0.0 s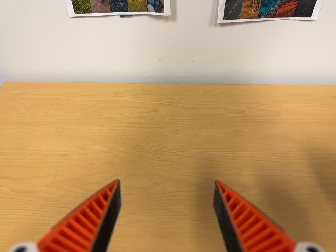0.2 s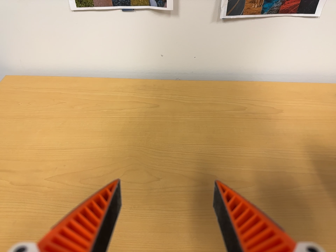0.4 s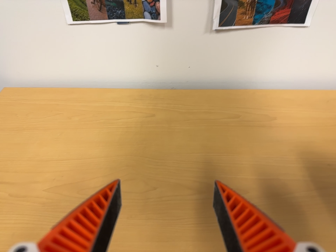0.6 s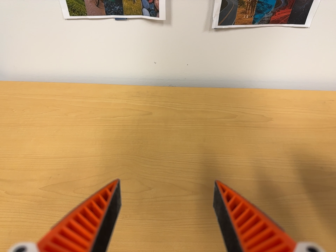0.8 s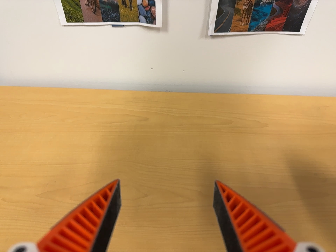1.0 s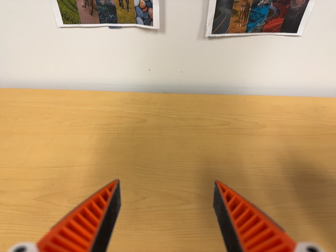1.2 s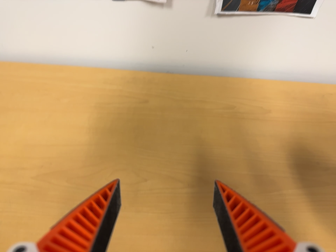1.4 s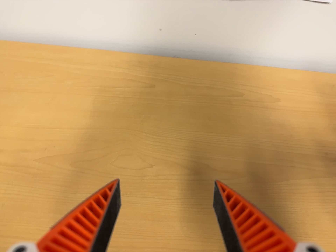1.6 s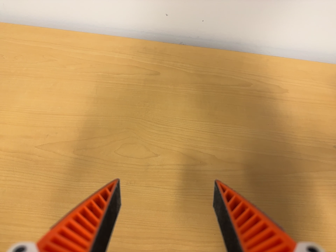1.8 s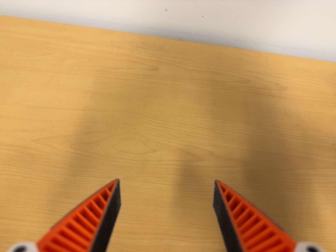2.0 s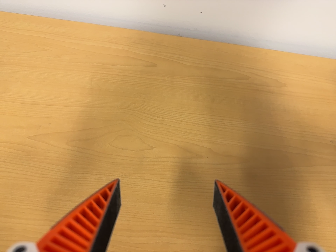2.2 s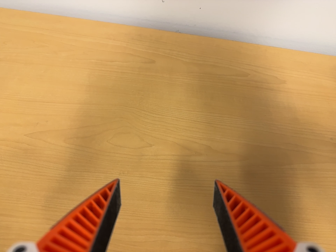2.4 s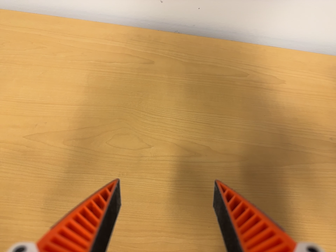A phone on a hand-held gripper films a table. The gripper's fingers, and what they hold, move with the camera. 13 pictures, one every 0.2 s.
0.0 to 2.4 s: The camera travels forward, about 6 cm, so what stands in front looms larger. Its aim tips toward the bottom of its view by about 10 degrees, and the scene shifts upward.
The film runs backward here.
